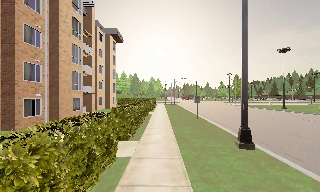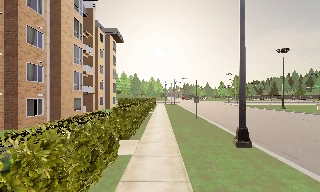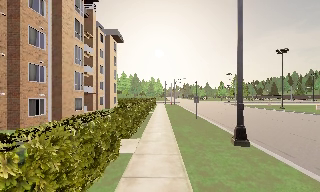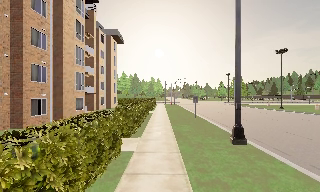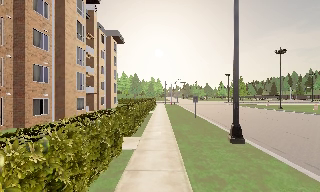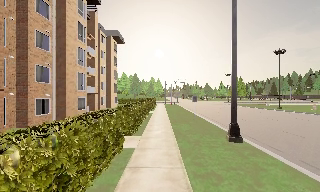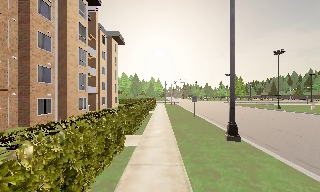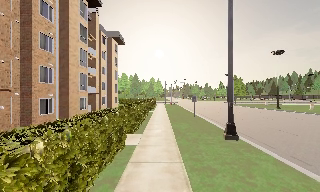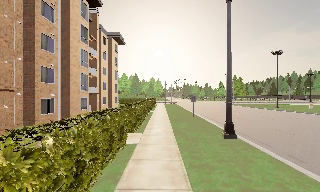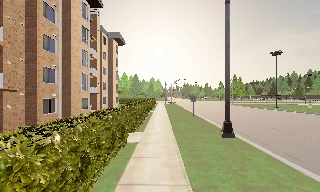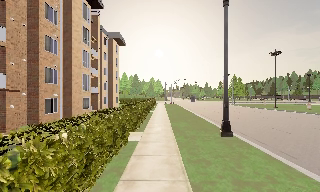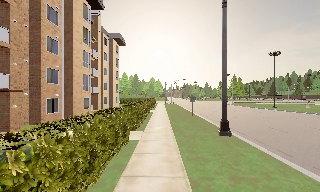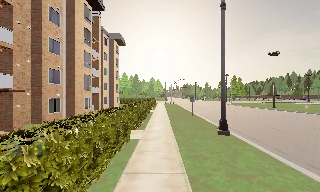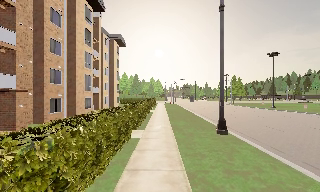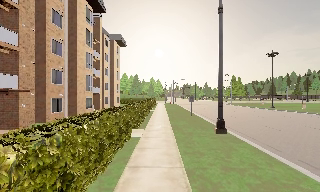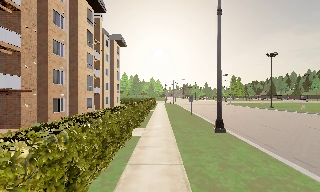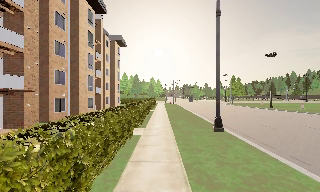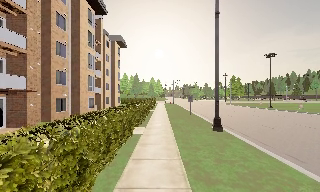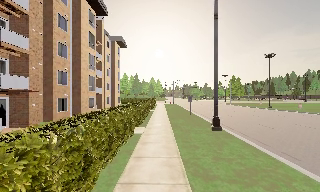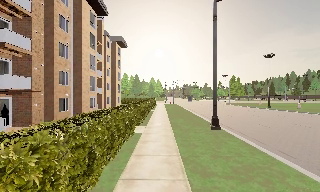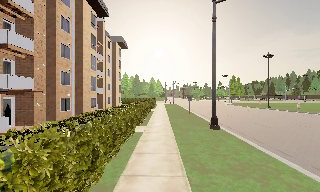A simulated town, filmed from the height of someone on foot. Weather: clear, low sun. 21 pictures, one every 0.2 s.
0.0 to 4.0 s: The camera travels backward, about 4.5 m, so what stands in front gets smaller.
The film runs backward here.
